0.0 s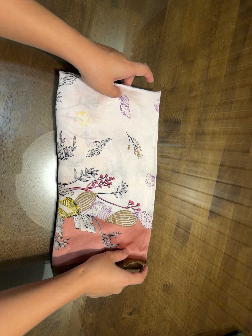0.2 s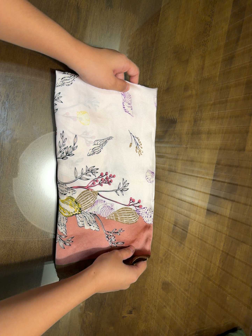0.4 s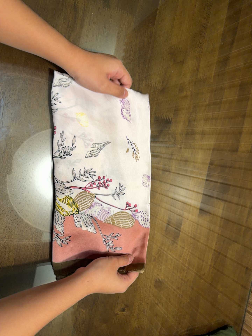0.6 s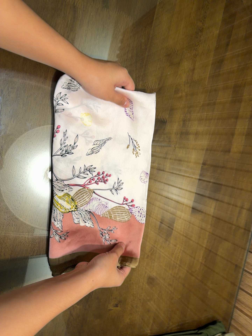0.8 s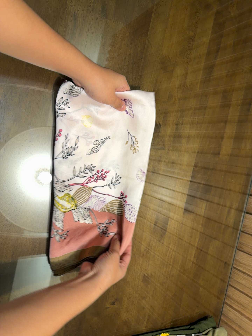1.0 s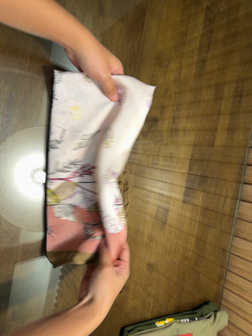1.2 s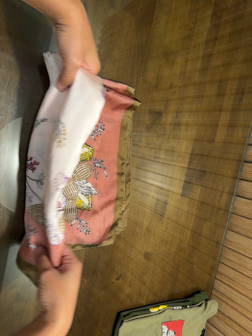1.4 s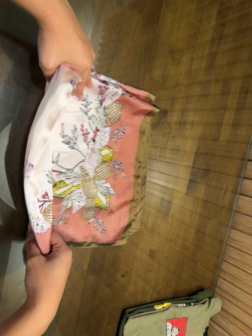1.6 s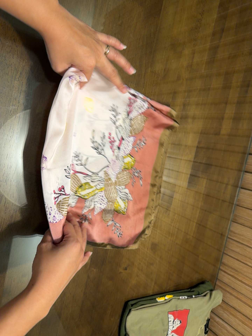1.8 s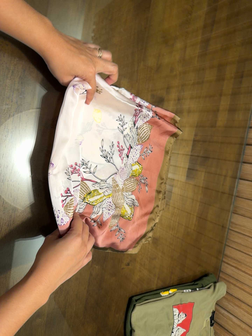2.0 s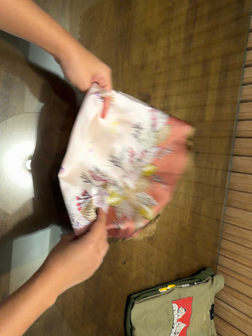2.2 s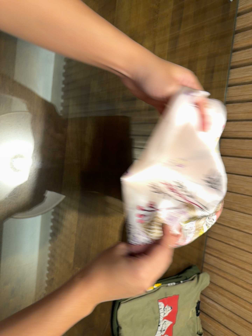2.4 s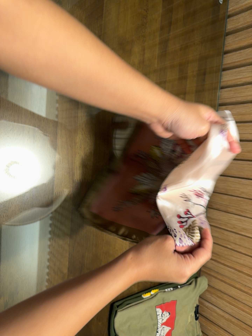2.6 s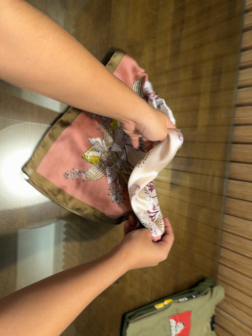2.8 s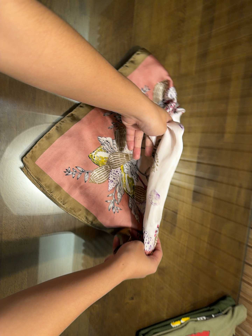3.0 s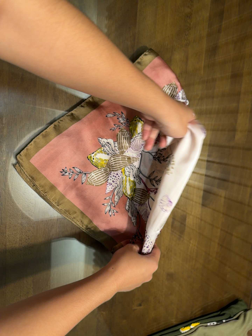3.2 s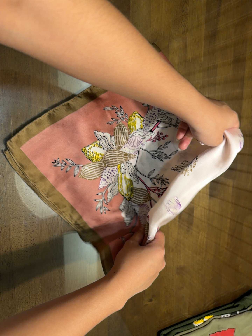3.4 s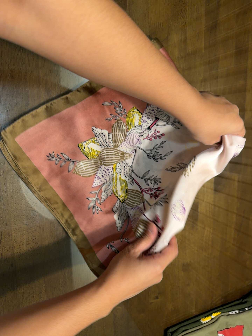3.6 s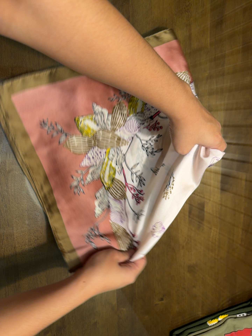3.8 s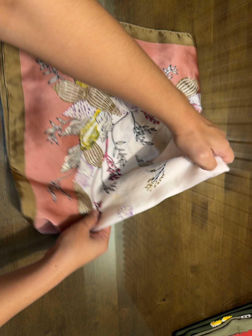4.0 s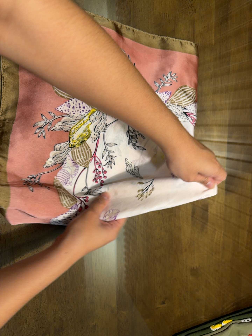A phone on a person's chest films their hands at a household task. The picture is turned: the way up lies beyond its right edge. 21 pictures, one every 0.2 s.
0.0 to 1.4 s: The camera travels to its left and backward, about 10 cm.
1.4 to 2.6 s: The camera rolls about its line of sight by about 10 degrees, and the scene rotates counterclockwise.
2.6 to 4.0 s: The camera pans to its left by about 15 degrees. It travels forward, to its right and toward the top of its view, about 12 cm, so what stands in front looms larger.
The film runs backward here.
